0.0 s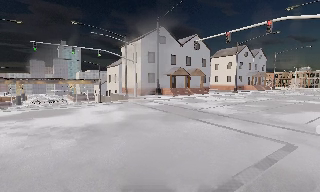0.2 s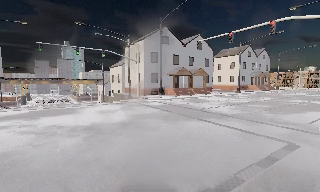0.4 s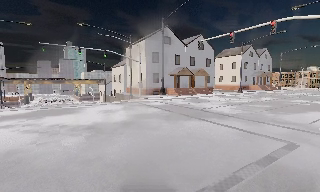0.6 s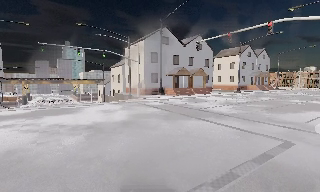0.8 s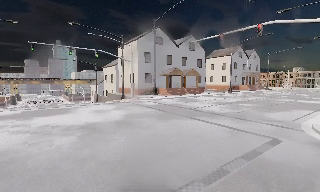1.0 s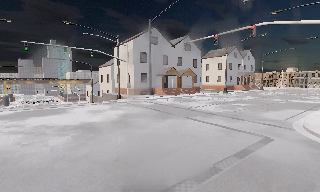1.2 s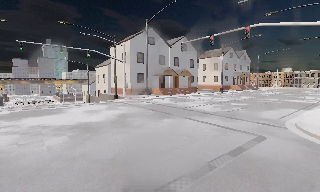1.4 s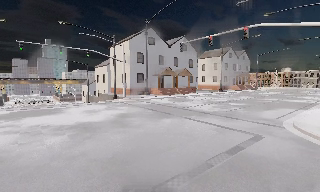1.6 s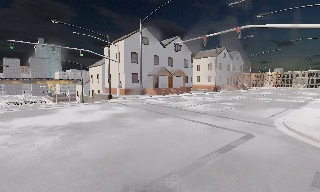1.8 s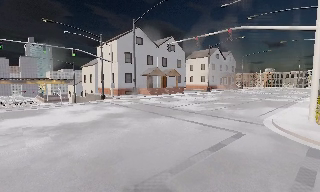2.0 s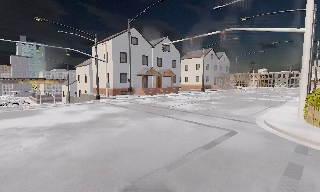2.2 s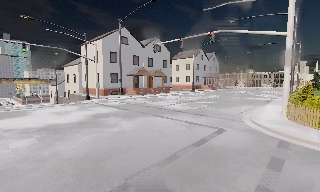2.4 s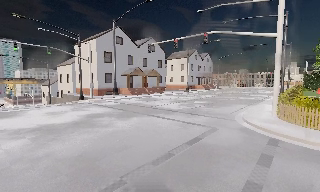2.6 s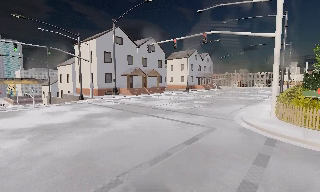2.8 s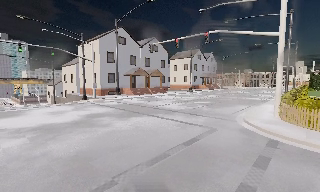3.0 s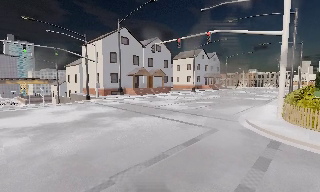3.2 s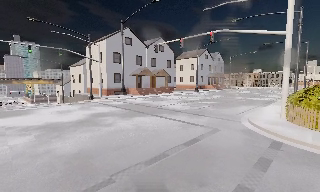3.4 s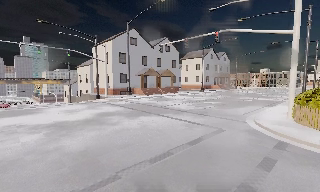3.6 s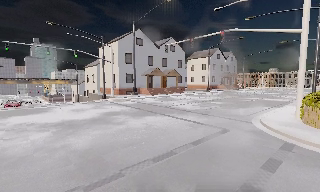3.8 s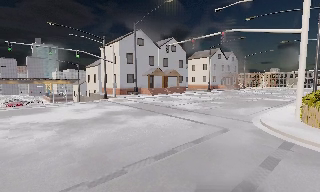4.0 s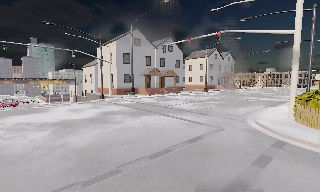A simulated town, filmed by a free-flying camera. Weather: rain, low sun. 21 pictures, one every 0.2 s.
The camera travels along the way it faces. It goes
backward.
0.0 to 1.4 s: The camera travels backward, about 0.5 m, so what stands in front gets smaller.
1.4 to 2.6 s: The camera pans to its right, which is clockwise from overhead, by about 10 degrees. It travels backward, about 0.5 m, so what stands in front gets smaller.
2.6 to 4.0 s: The camera travels to its right, about 0.5 m.
The film runs forward here.
